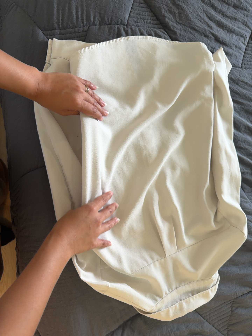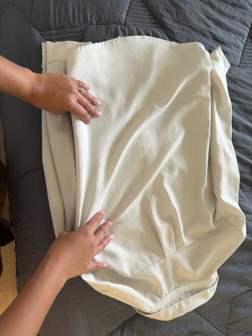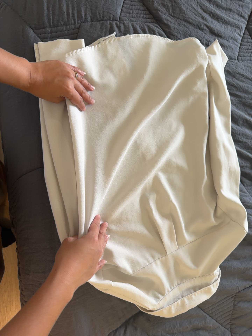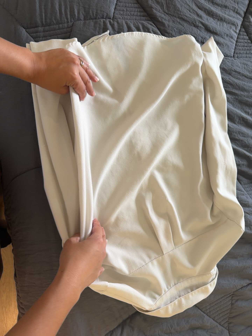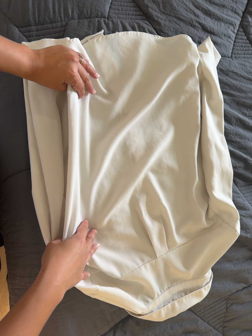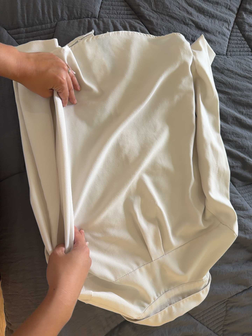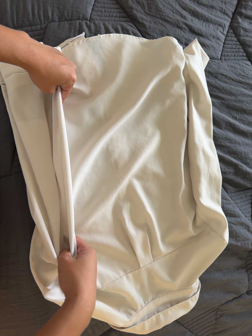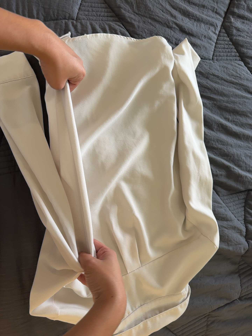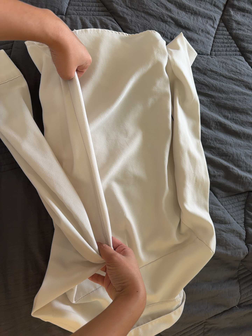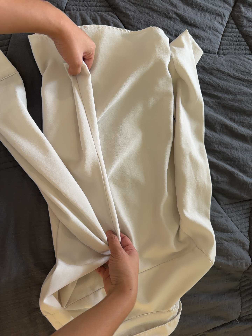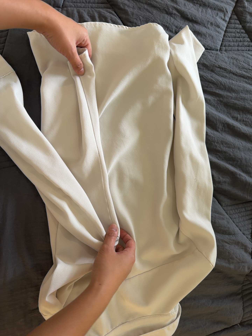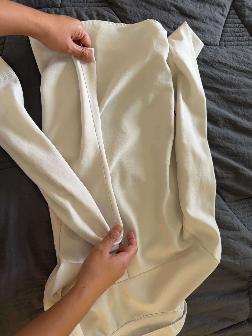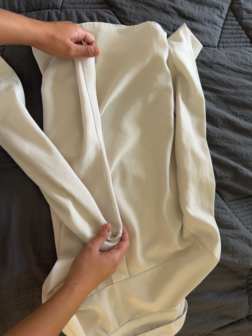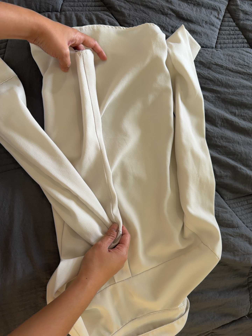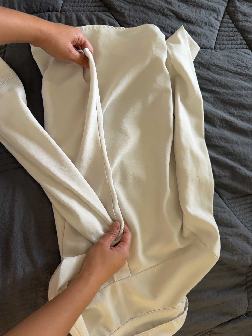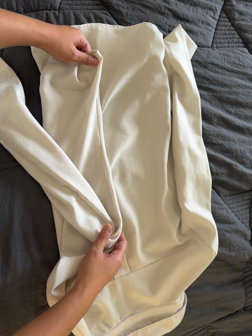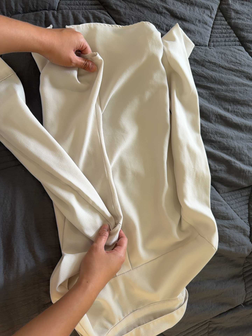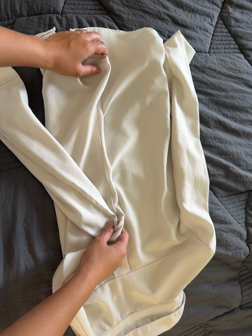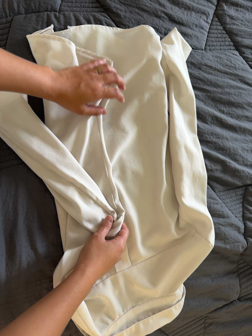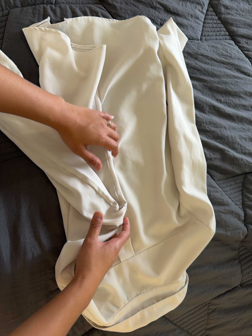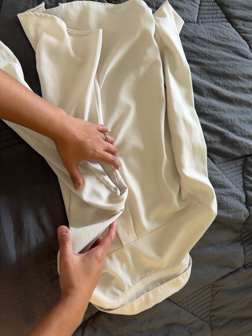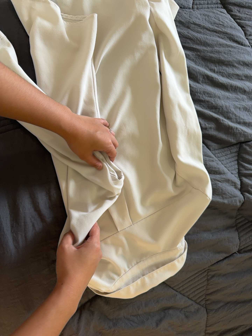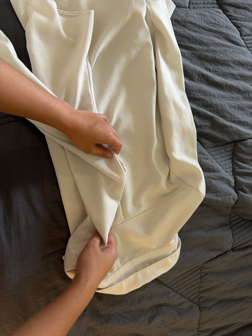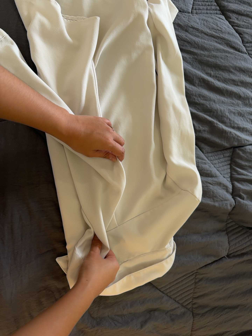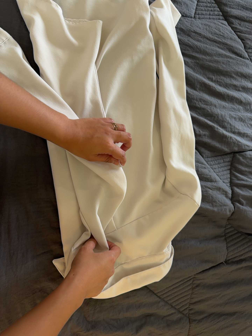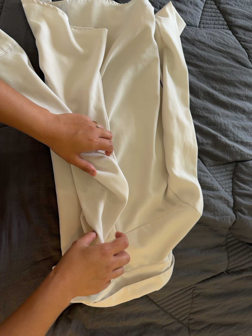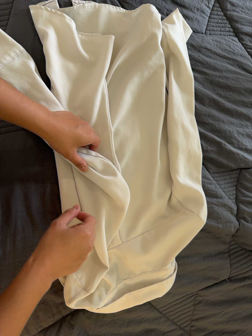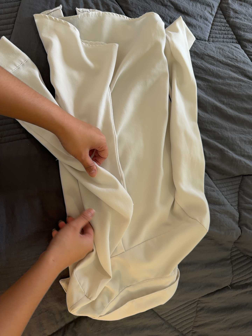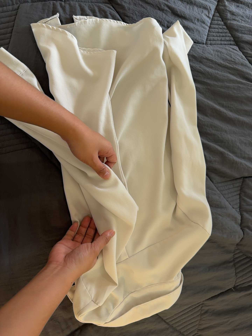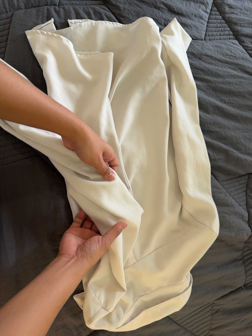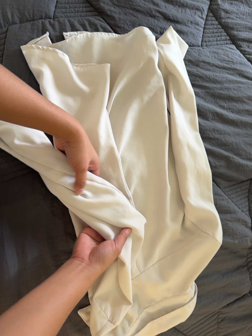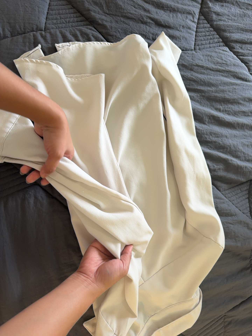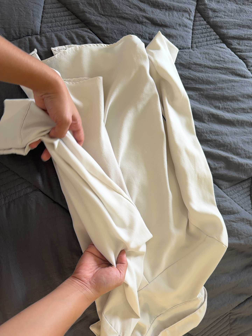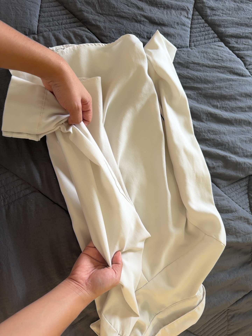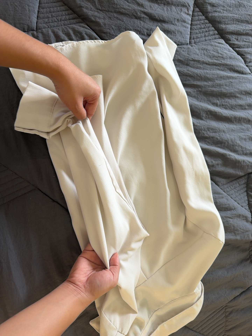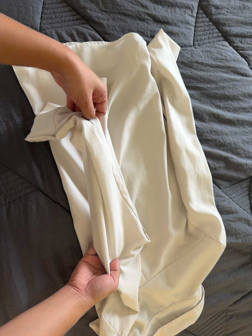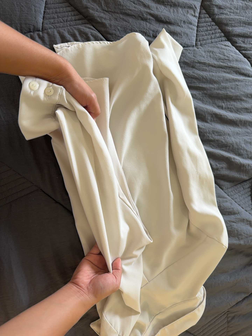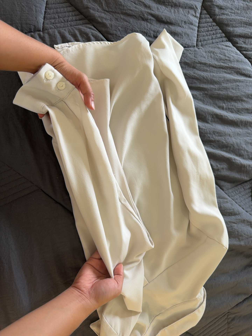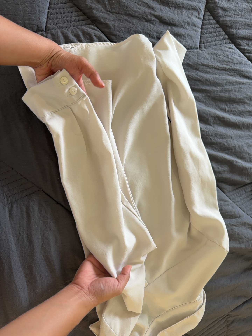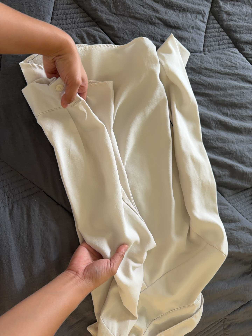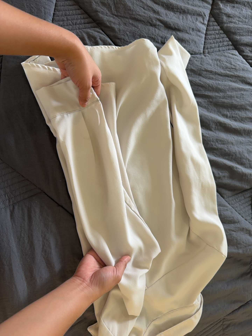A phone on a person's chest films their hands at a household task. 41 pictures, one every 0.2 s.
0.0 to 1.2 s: The camera travels to its right, about 8 cm, so close, fixed things drift to the left.
1.2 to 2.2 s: The camera travels to its right and forward, about 12 cm.
2.2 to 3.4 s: The camera shifts only a little, or ends up much as it began.
3.4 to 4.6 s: The camera travels toward the bottom of its view, about 8 cm, so close, fixed things drift upward.
4.6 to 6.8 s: The camera travels toward the top of its view, about 12 cm, so close, fixed things drift downward.
6.8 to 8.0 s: The camera shifts only a little, or ends up much as it began.
The film runs forward here.
